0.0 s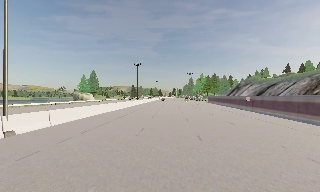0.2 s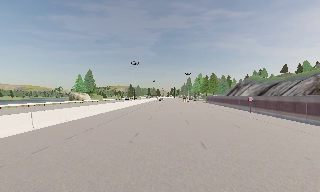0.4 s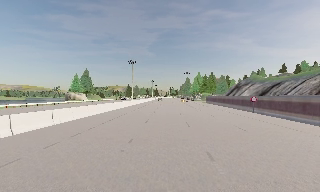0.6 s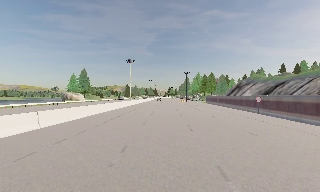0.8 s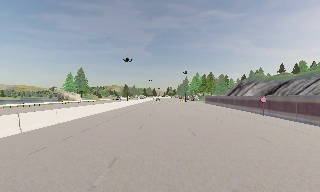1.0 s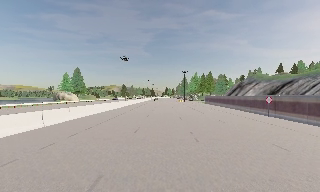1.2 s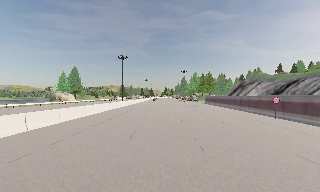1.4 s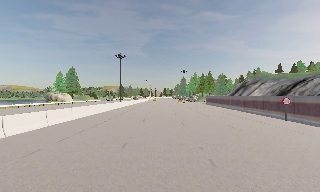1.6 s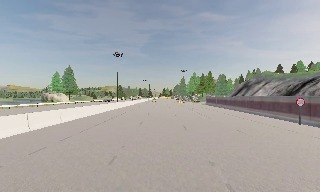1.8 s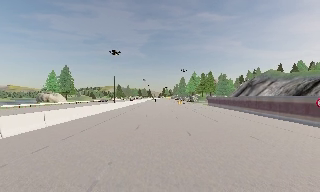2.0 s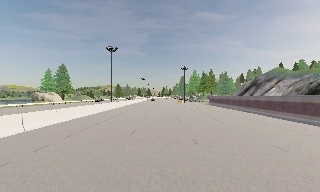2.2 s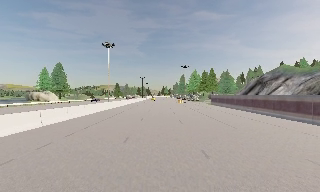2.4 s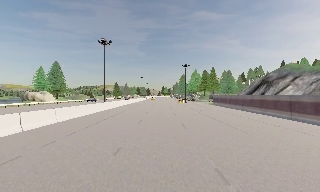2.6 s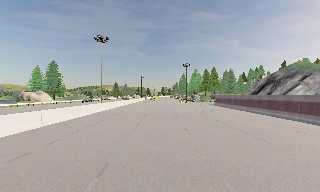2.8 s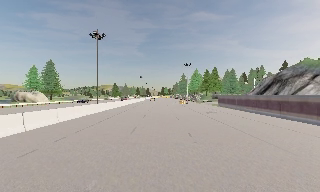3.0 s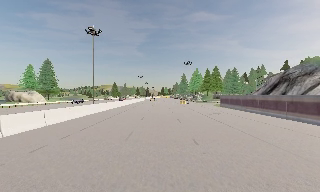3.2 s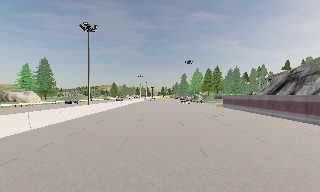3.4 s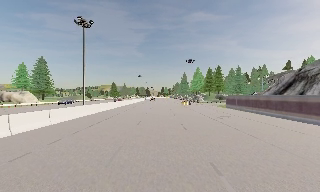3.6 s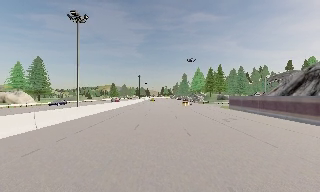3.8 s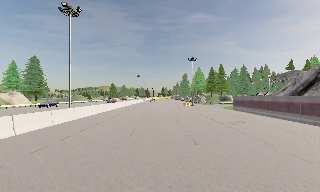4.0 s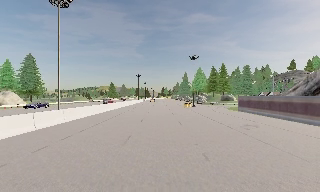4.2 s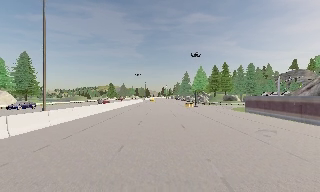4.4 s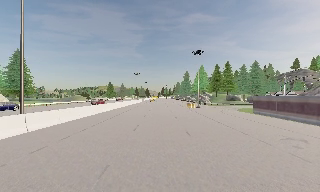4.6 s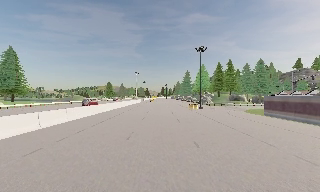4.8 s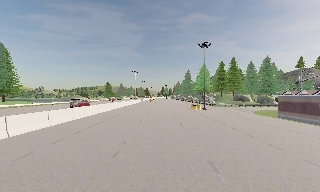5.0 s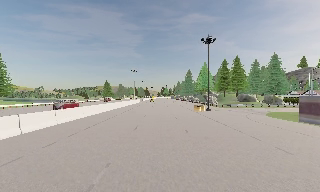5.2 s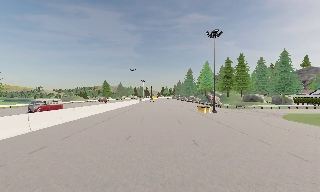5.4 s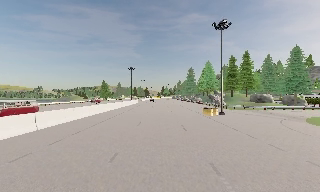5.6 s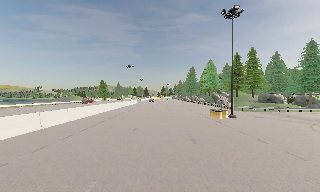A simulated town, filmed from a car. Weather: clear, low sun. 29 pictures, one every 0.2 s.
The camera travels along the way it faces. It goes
forward.
0.0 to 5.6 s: The camera travels forward, about 50 m, so what stands in front looms larger. It gains speed.
The film runs forward here.
